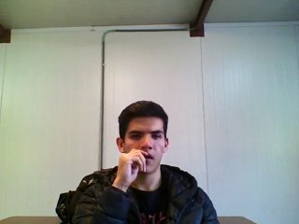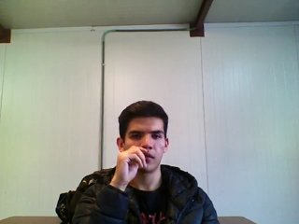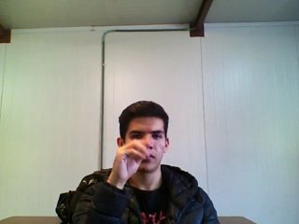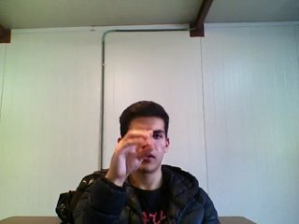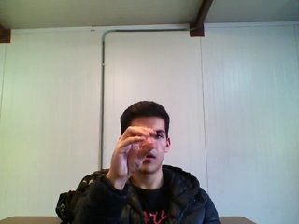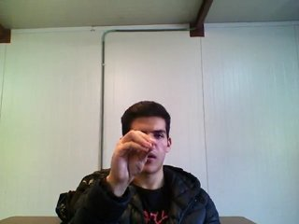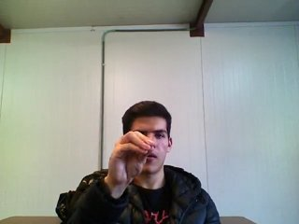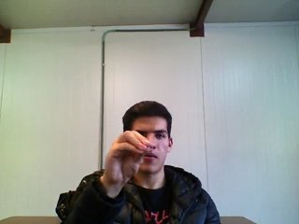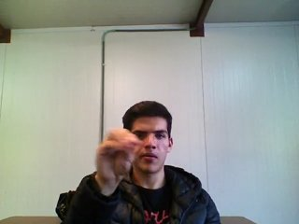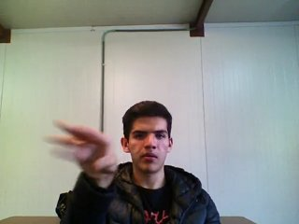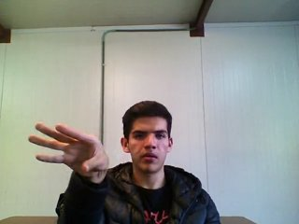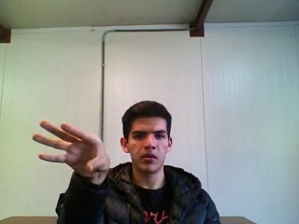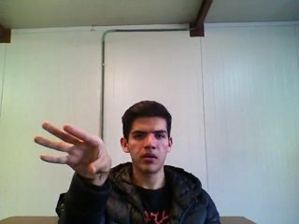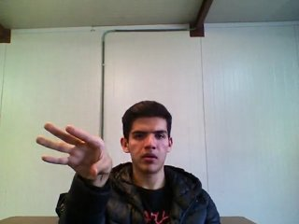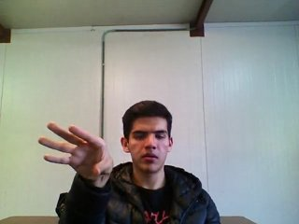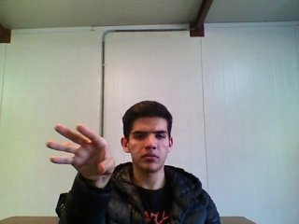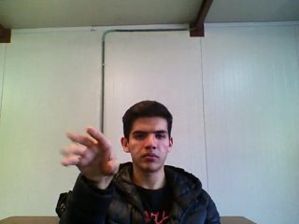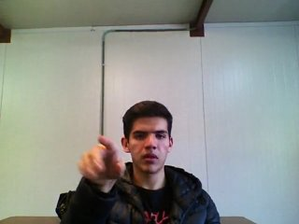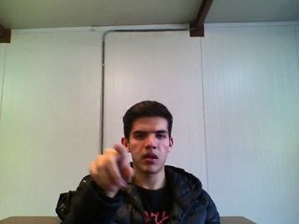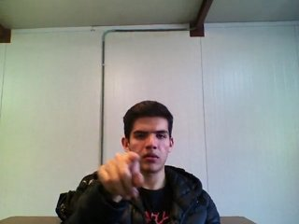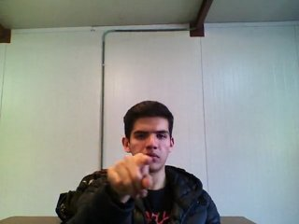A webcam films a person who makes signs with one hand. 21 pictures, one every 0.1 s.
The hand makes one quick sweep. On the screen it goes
to the left.
0.0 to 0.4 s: Non-gesture.
0.5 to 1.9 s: On the screen the hand sweeps to the left. The name of the sign: Throw right.
